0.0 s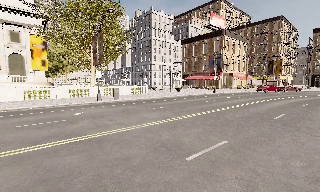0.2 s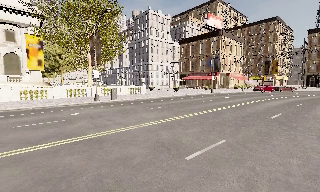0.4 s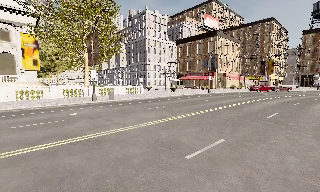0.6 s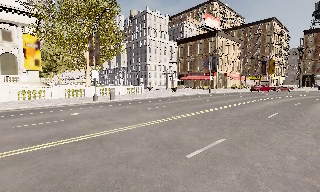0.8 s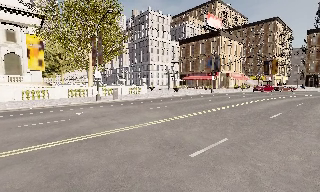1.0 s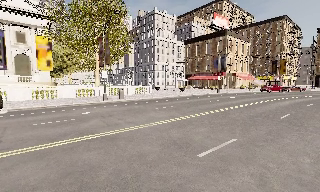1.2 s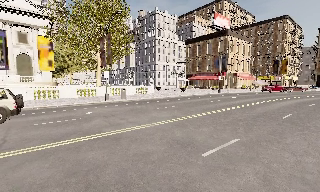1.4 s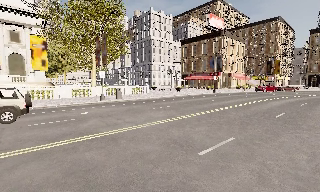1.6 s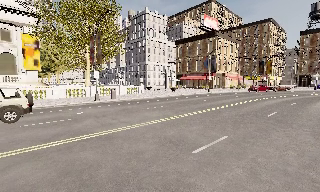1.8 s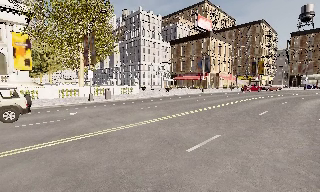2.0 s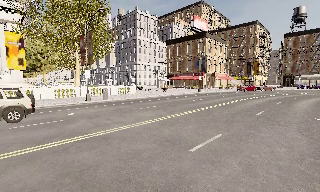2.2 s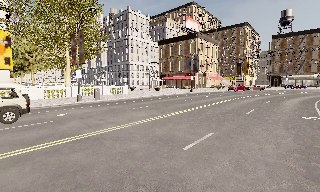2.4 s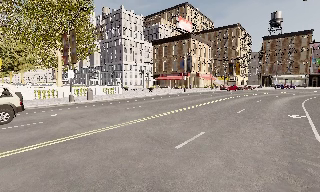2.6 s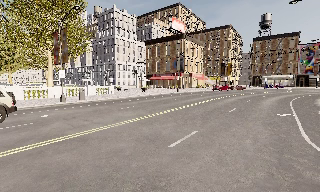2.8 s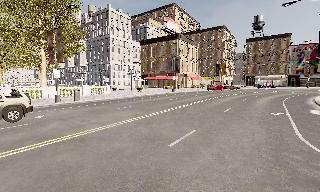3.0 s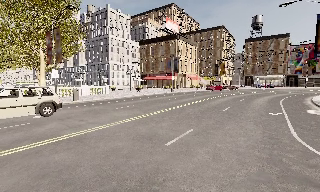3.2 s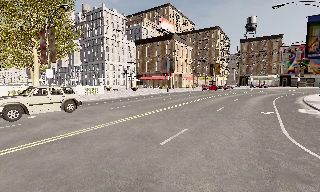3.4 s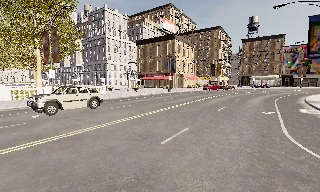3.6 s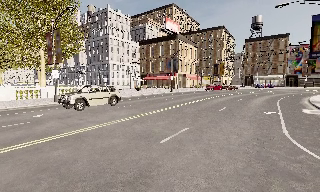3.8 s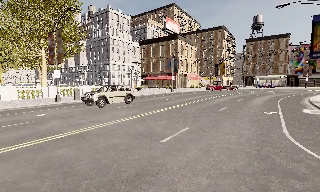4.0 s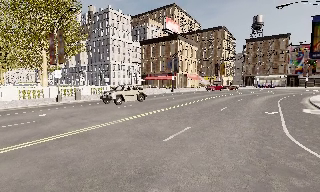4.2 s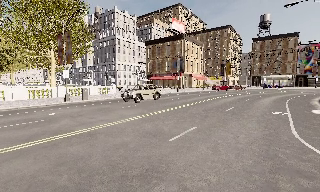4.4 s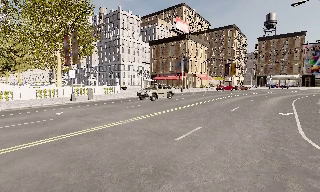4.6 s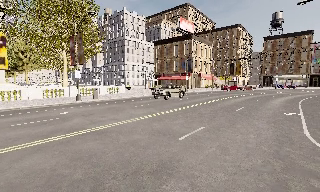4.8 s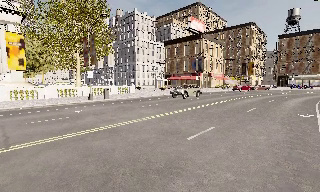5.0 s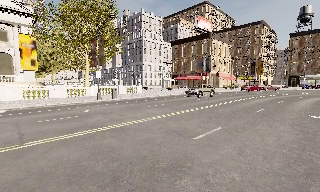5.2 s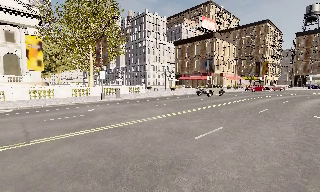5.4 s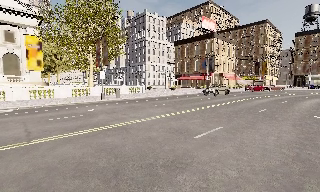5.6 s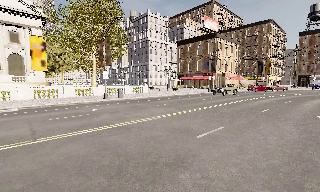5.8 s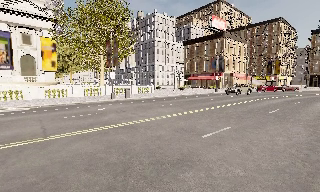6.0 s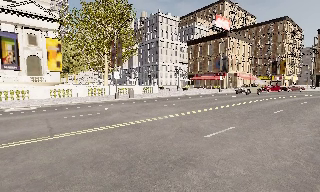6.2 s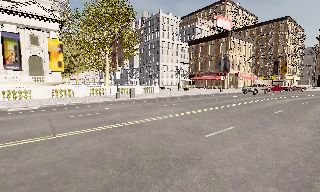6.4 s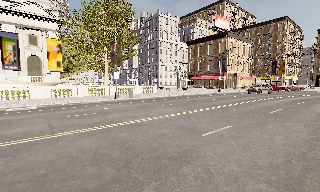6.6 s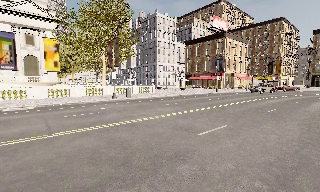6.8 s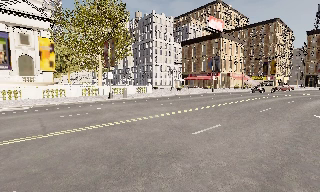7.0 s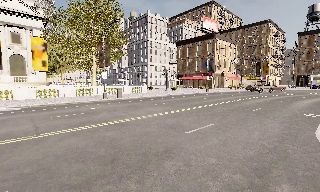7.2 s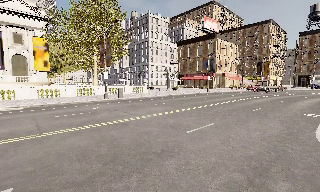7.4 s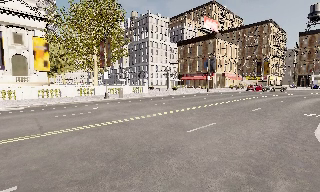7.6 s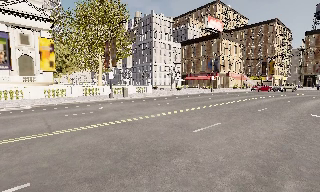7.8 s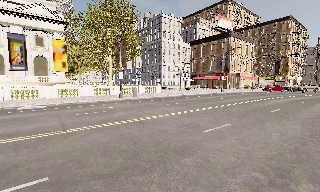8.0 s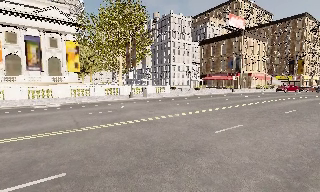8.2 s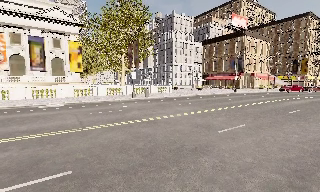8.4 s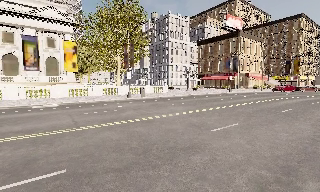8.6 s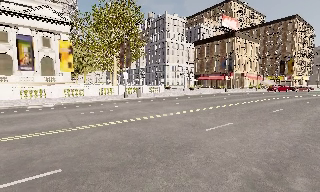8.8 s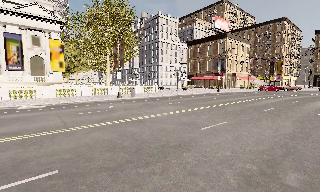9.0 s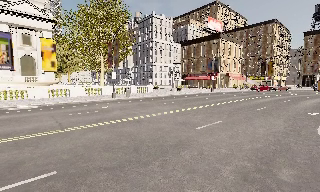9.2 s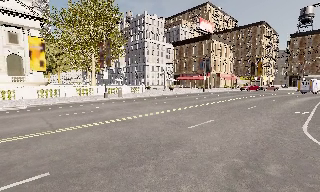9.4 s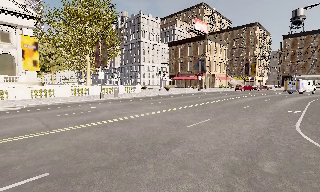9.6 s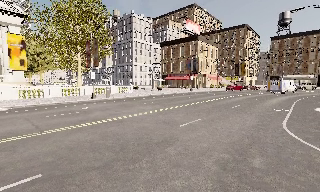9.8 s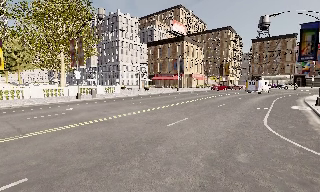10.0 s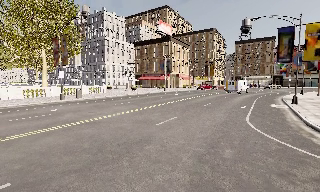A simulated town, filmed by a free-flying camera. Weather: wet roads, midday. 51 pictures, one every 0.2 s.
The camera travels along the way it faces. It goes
backward.
0.0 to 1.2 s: The camera shifts only a little, or ends up much as it began.
1.2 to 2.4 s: The camera swings to its right by about 10 degrees, and the scene slides to the left.
2.4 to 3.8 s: The camera shifts only a little, or ends up much as it began.
3.8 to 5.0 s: The scene slides to the right, as the camera pans about 10 degrees to its left.
5.0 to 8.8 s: The camera travels backward, about 1.5 m, so what stands in front gets smaller.
8.8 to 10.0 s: The scene slides to the left, as the camera pans about 20 degrees to its right.
The film runs backward here.
